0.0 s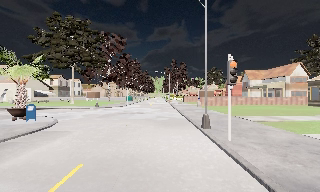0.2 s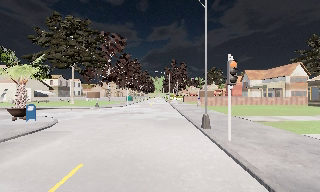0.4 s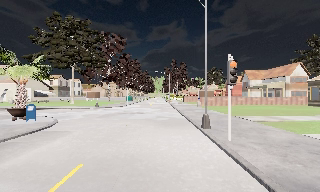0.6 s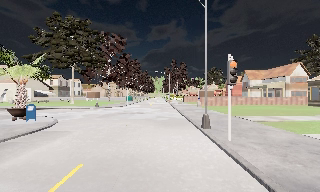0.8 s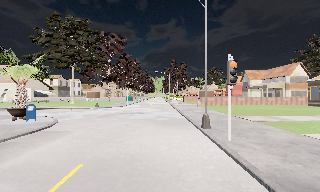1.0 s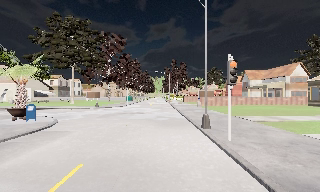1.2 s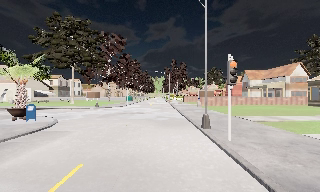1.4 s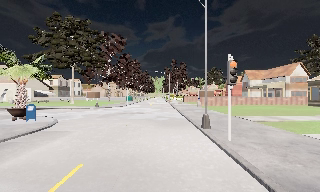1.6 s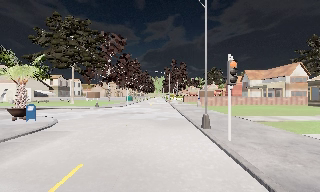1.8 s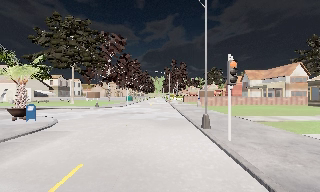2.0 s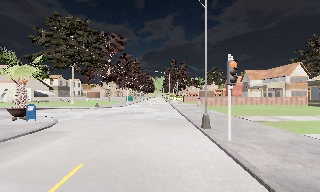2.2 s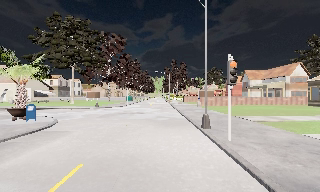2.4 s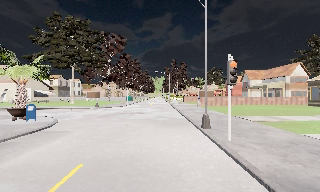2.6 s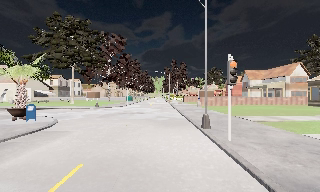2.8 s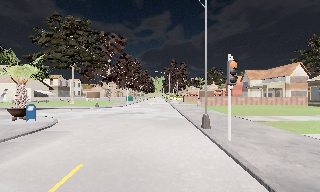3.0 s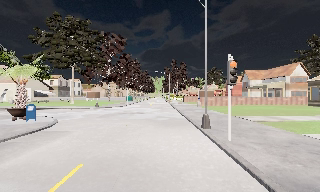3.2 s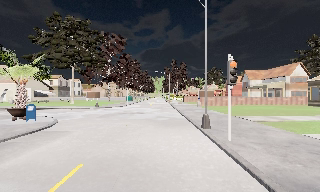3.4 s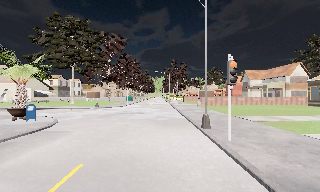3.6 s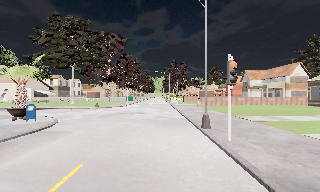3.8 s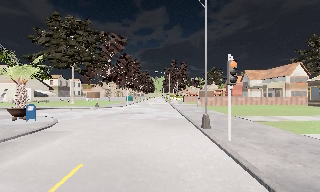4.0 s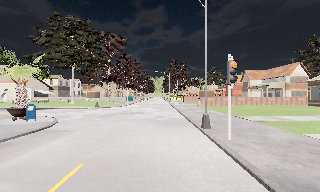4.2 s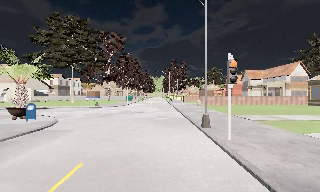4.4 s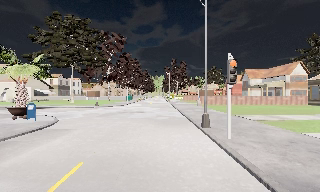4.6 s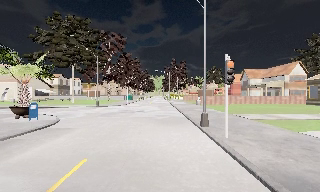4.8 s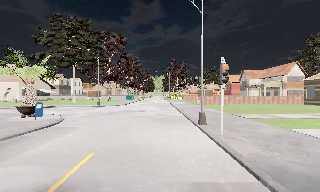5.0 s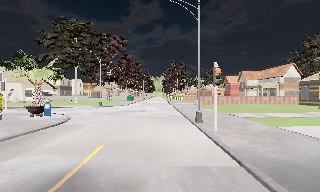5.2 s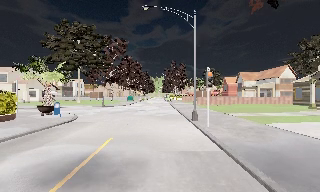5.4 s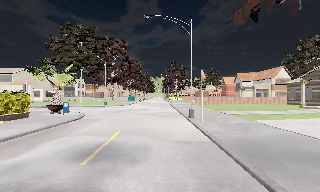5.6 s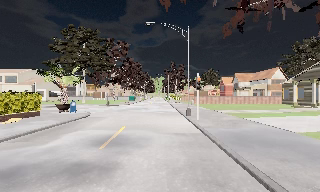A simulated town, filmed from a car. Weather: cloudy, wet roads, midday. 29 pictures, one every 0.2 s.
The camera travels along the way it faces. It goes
backward.
0.0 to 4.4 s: The camera keeps its place and its aim.
4.4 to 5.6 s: The camera travels backward, about 5 m, so what stands in front gets smaller. It gains speed.
The film runs backward here.
